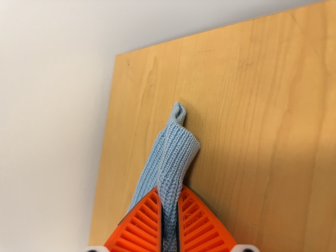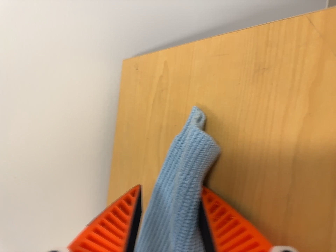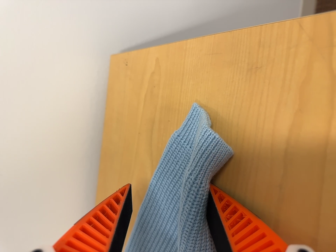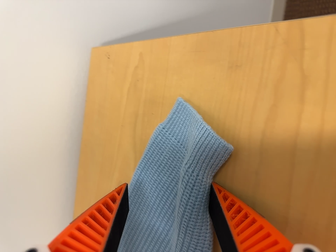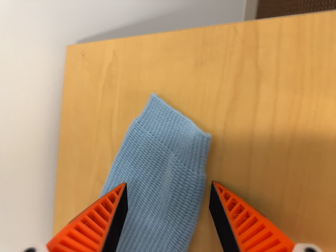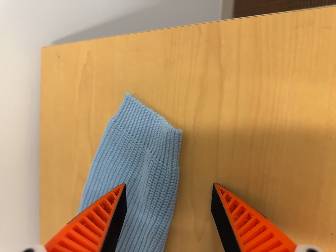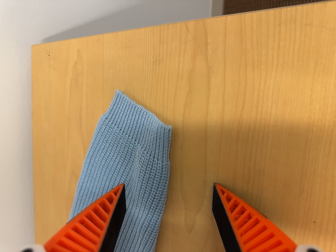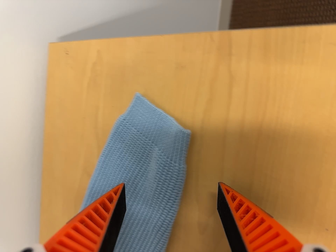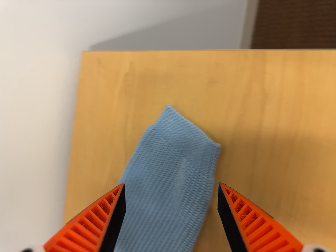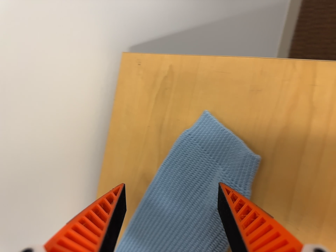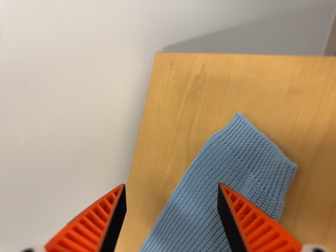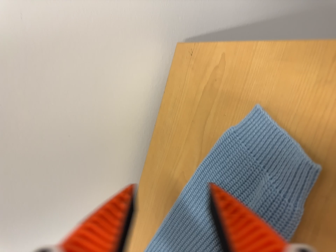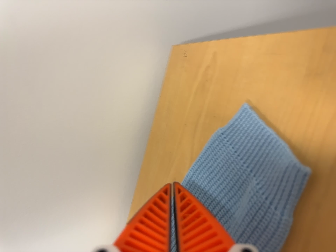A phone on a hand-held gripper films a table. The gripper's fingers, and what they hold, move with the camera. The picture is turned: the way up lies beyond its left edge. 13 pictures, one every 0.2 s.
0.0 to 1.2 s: The scene slides to the left, as the camera pans about 20 degrees to its right. It travels backward, about 5 cm, so what stands in front gets smaller.
1.2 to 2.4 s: The camera swings to its left by about 25 degrees, and the scene slides to the right. It rolls about its line of sight by about 15 degrees, and the scene rotates clockwise.
The film runs backward here.
